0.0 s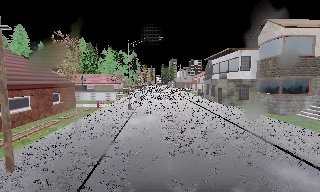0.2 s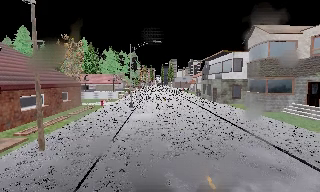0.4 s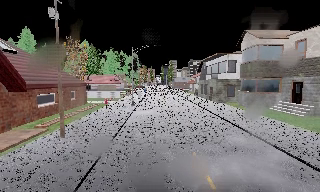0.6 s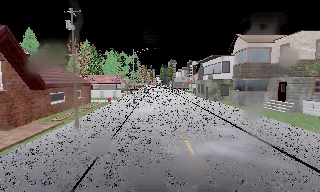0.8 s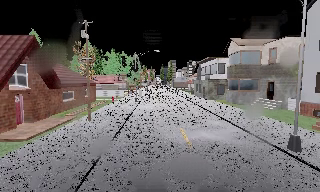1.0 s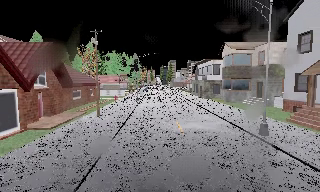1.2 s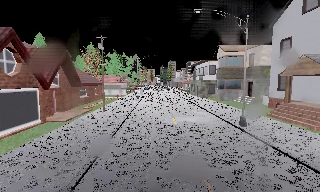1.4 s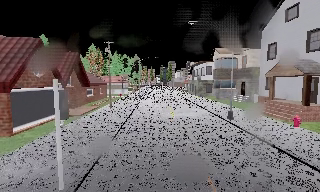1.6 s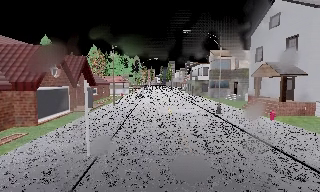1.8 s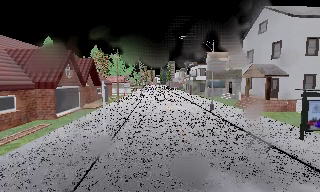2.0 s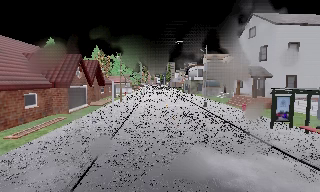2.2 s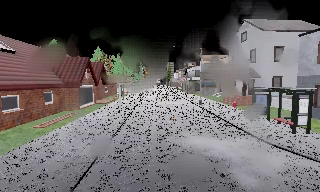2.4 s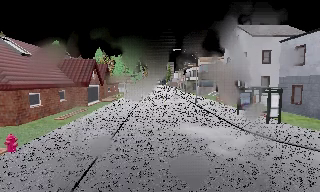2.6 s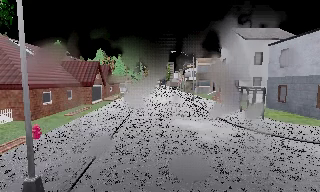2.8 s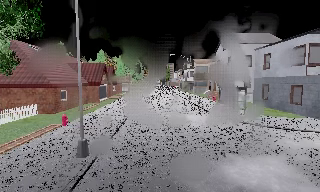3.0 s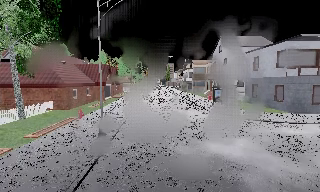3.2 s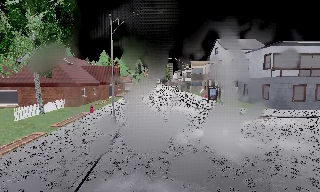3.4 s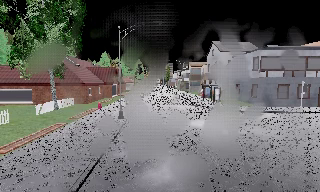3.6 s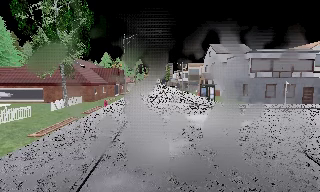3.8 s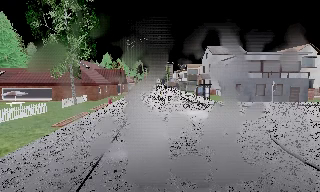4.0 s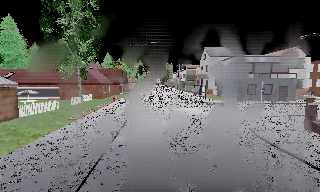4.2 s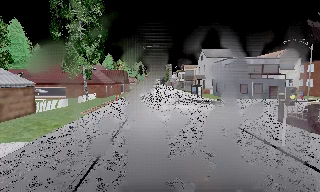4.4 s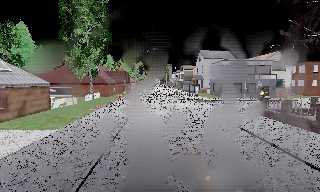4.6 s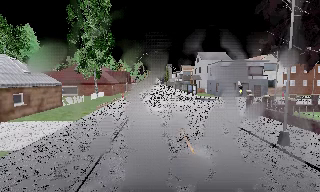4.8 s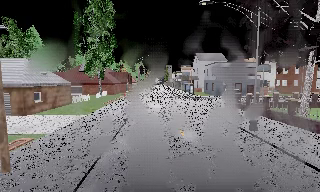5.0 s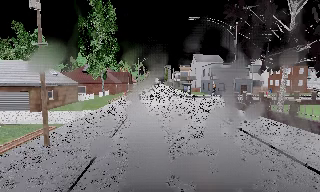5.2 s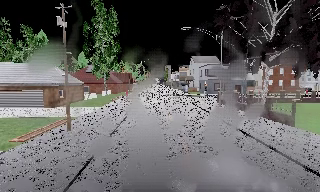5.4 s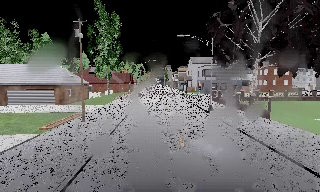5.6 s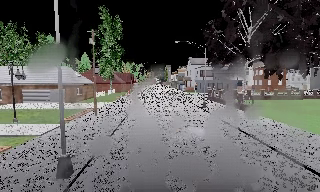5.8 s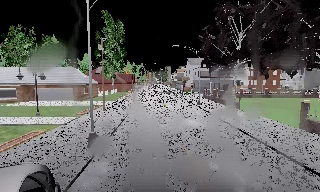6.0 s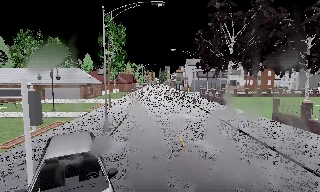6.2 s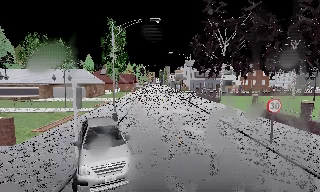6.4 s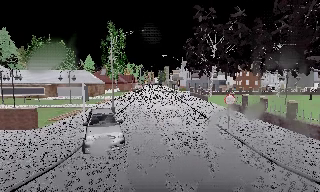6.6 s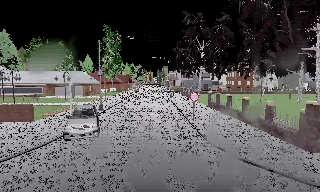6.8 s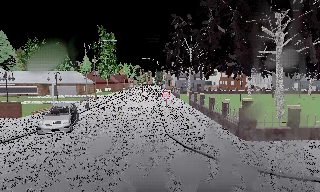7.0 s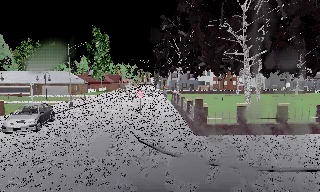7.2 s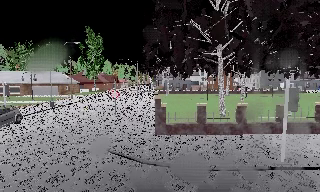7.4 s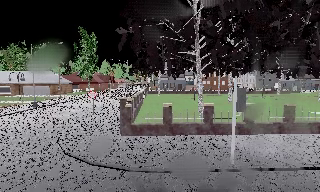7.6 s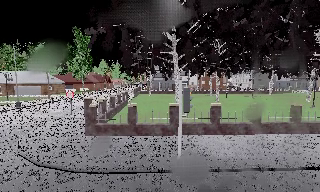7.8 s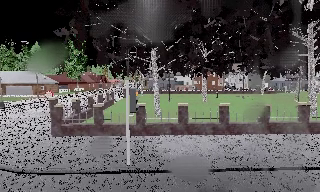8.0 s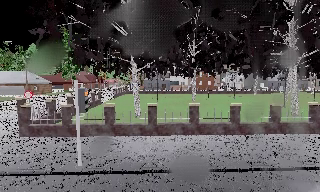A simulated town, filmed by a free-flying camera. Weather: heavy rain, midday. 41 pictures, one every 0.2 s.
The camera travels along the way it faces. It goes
backward.
0.0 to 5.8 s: The camera travels backward, about 60 m, so what stands in front gets smaller.
5.8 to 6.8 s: The camera travels backward and to its right, about 12 m, so what stands in front gets smaller.
6.8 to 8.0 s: The camera travels to its right, about 12 m, so close, fixed things drift to the left.
The film runs forward here.
